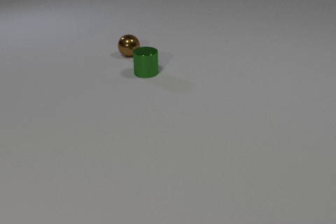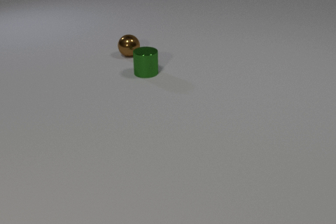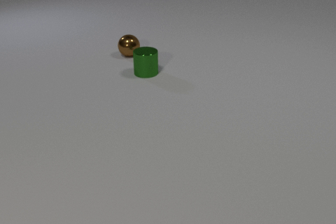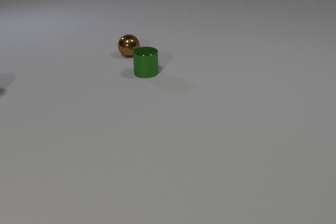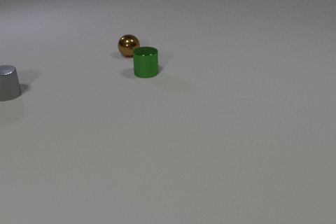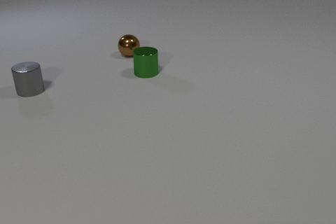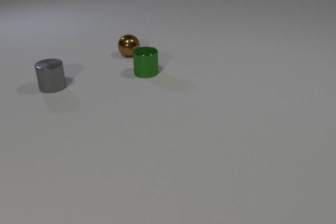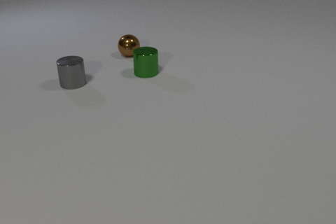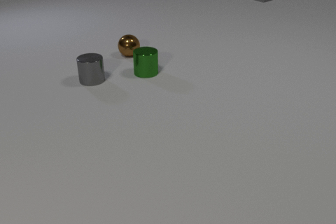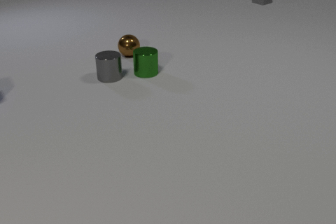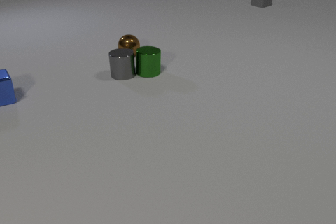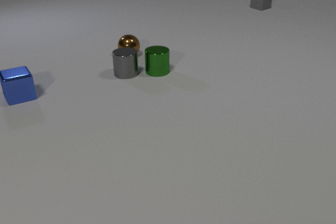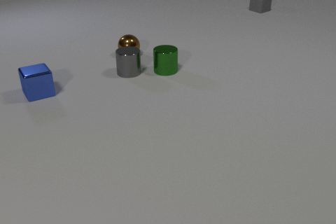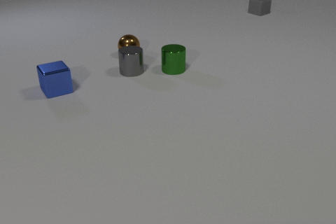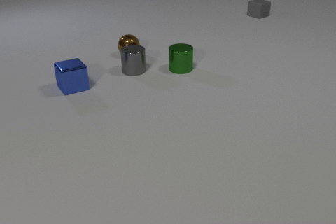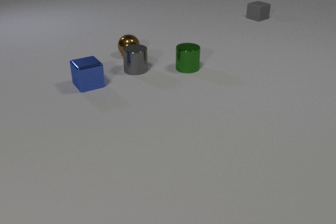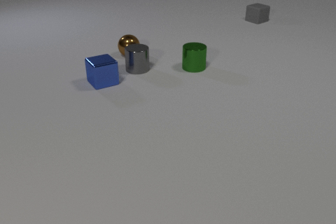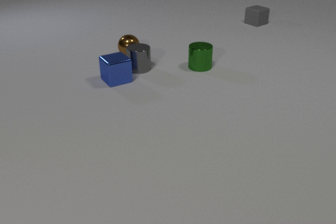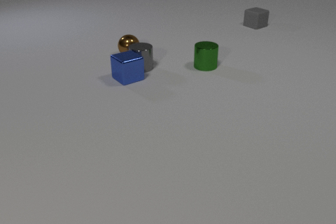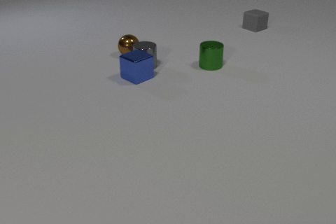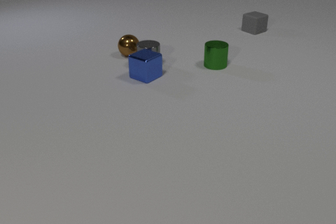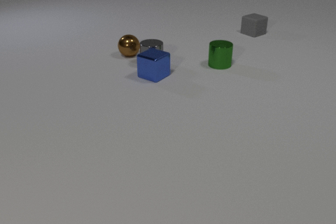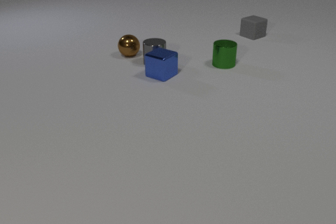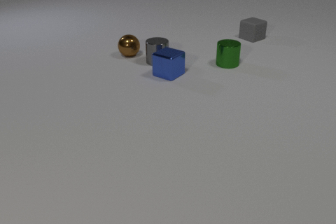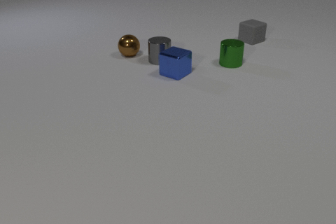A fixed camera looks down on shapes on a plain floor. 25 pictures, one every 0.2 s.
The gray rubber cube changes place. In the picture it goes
toward the camera.
The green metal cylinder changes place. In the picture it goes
to the right.
0.0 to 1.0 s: The gray metal cylinder comes in at the left edge, slides to the right.
1.0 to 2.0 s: The gray metal cylinder slides to the right. The gray rubber cube comes in at the top edge, slides toward the camera. The blue metal cube comes in at the left edge, slides to the right. The gray metal cylinder and the green metal cylinder collide.
2.0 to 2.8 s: The gray metal cylinder slides to the right and away from the camera. The green metal cylinder slides to the right. The gray rubber cube slides toward the camera. The blue metal cube slides to the right.
2.8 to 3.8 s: The gray metal cylinder slides to the right and away from the camera. The green metal cylinder slides to the right. The gray rubber cube slides toward the camera. The blue metal cube slides to the right. The gray metal cylinder and the blue metal cube collide.
3.8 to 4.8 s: The gray metal cylinder slides to the right and away from the camera. The green metal cylinder slides to the right and away from the camera. The gray rubber cube slides toward the camera. The blue metal cube slides to the right.
Are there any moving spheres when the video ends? no.
What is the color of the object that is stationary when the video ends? brown.
What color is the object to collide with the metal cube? gray.
